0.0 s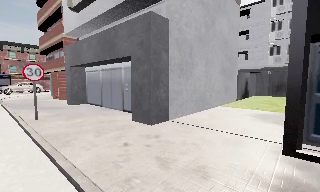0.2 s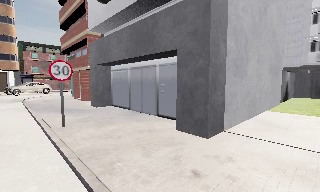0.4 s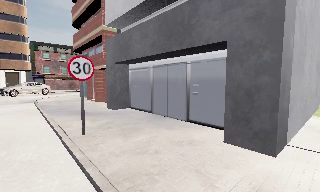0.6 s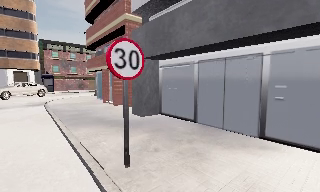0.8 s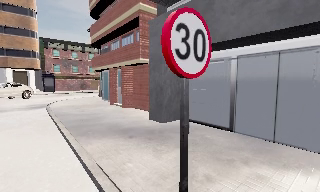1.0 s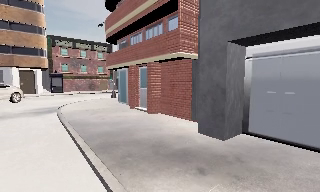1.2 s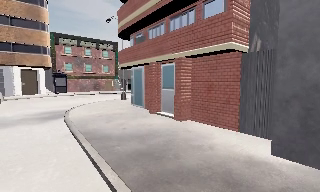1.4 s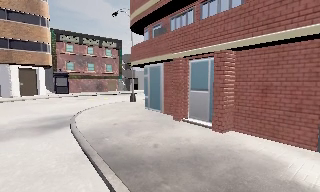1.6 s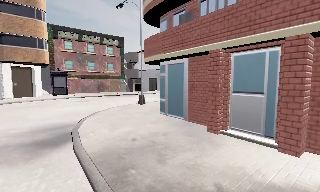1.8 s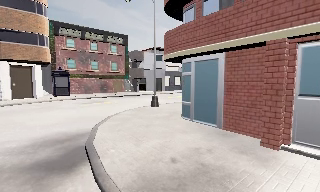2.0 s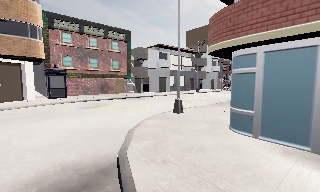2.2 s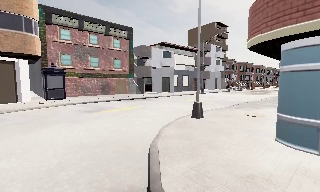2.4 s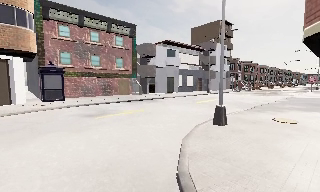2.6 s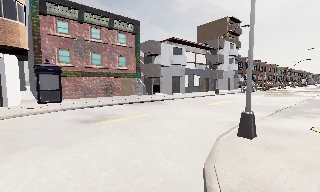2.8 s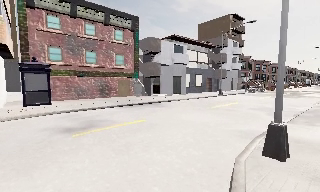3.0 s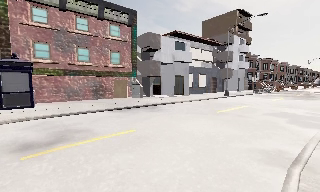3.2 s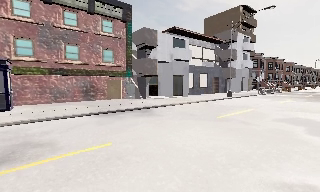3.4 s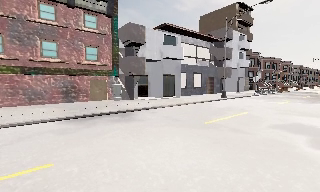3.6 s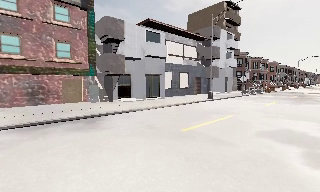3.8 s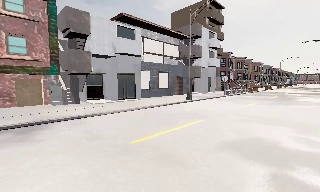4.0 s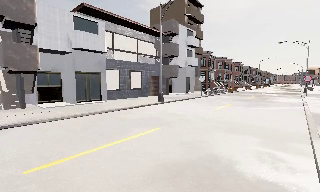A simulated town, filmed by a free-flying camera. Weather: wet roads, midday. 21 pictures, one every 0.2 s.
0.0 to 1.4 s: The scene slides to the right, as the camera pans about 10 degrees to its left. It travels forward and to its left, about 13 m, so what stands in front looms larger.
1.4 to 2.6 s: The camera travels forward and to its left, about 10 m, so what stands in front looms larger.
2.6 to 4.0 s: The camera travels forward and to its right, about 10 m, so what stands in front looms larger.
The film runs forward here.
